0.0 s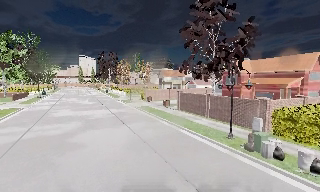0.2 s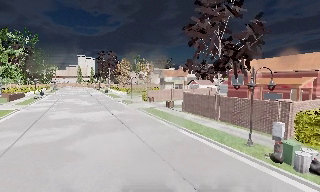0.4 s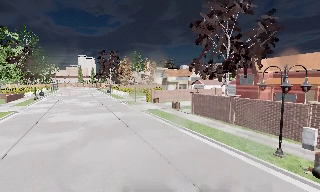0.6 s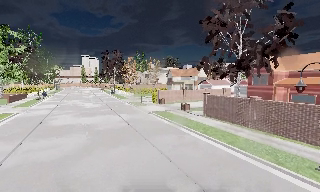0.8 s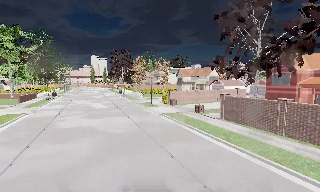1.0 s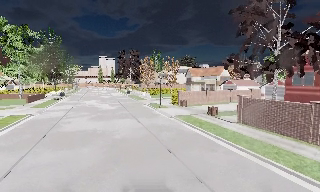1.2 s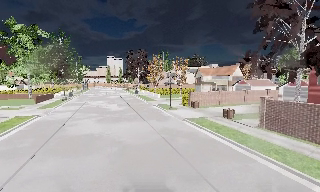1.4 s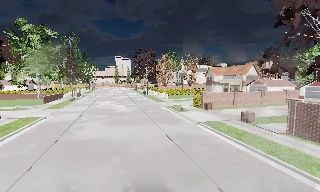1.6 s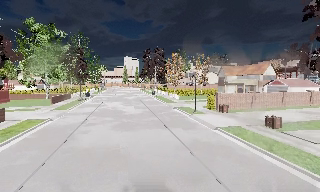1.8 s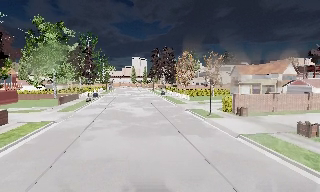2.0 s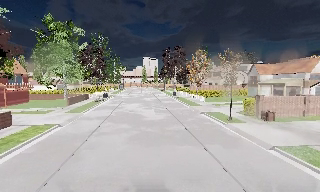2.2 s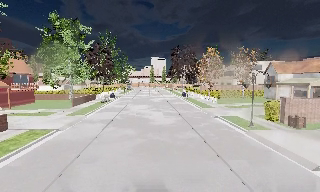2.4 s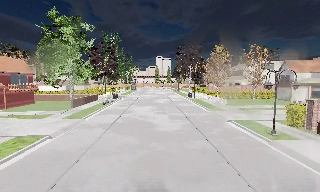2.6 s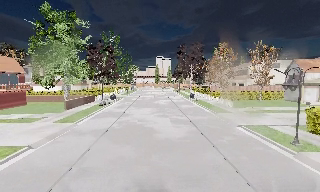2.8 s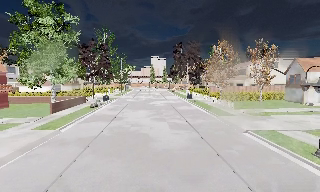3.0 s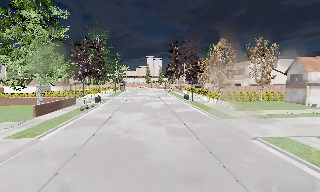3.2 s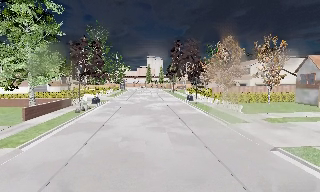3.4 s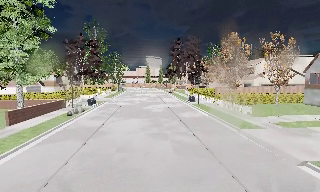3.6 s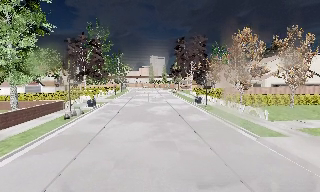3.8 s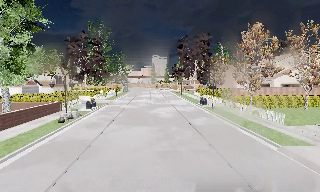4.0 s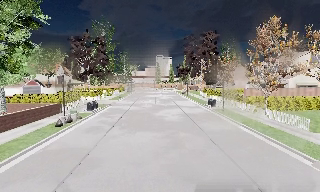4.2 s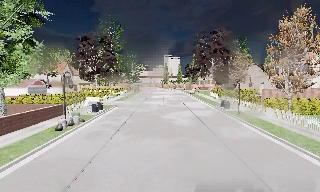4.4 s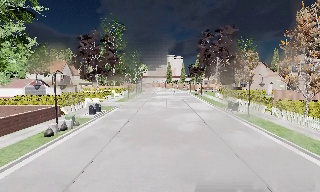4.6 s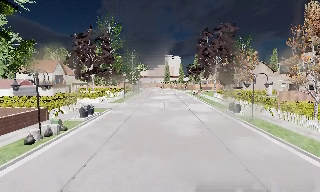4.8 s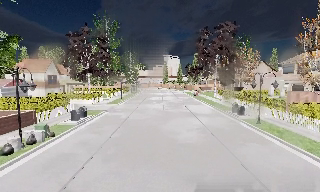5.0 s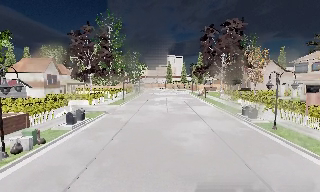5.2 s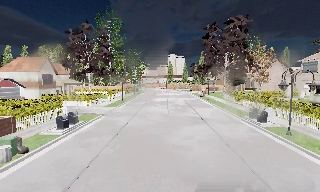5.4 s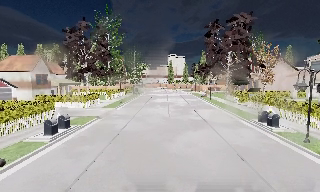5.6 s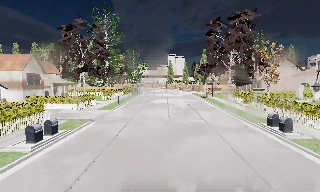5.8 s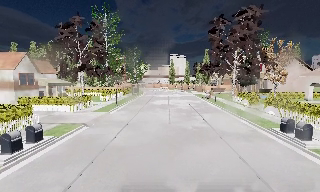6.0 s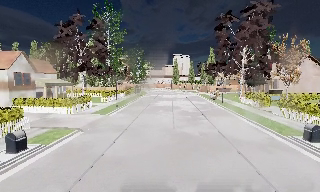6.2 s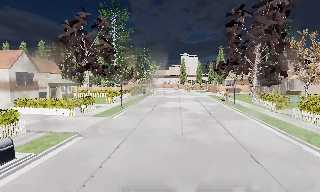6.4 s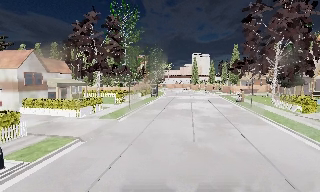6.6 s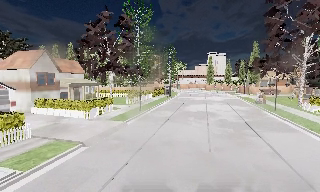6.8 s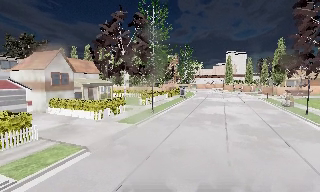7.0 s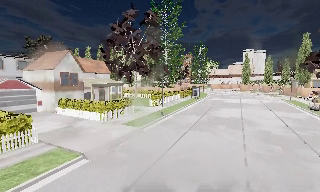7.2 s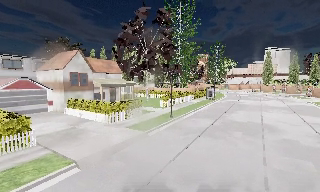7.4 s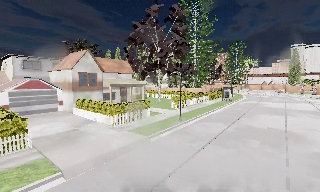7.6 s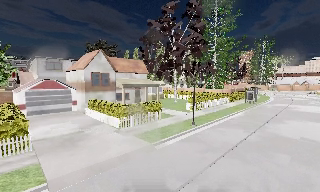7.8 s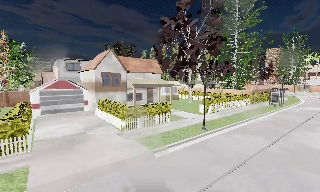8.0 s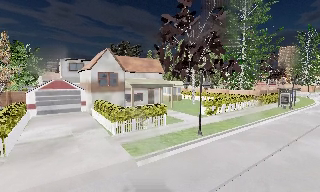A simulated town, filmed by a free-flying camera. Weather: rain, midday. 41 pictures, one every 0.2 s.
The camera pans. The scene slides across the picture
to the right.
The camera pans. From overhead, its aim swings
counterclockwise.
0.0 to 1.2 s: The camera travels forward and to its left, about 8 m, so what stands in front looms larger.
1.2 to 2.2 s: The camera pans to its left, which is counterclockwise from overhead, by about 15 degrees. It travels forward, about 8 m, so what stands in front looms larger.
2.2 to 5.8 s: The camera travels forward, about 30 m, so what stands in front looms larger.
5.8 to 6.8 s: The camera swings to its left by about 20 degrees, and the scene slides to the right. It travels forward, about 7 m, so what stands in front looms larger.
6.8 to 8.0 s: The camera pans to its left, which is counterclockwise from overhead, by about 35 degrees. It travels forward and to its right, about 8 m.
The film runs forward here.
